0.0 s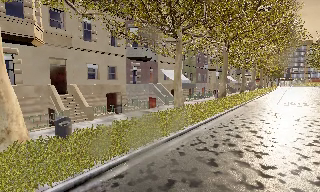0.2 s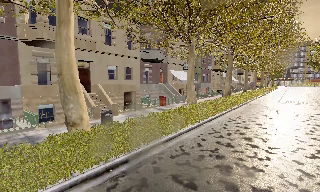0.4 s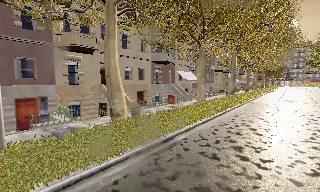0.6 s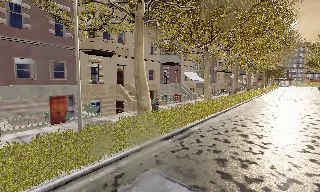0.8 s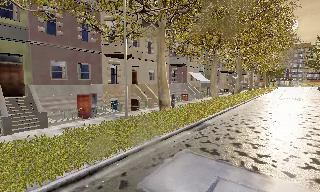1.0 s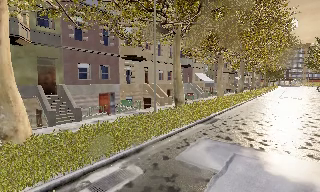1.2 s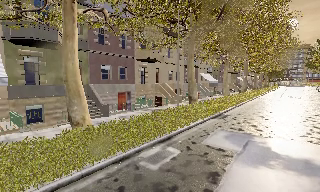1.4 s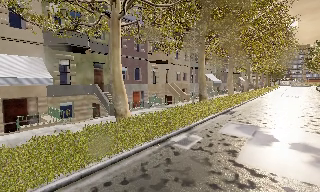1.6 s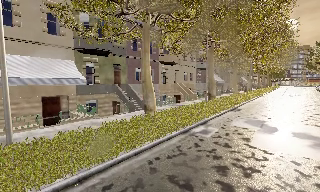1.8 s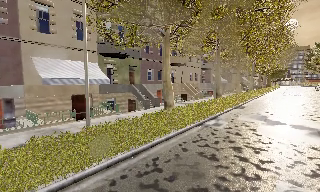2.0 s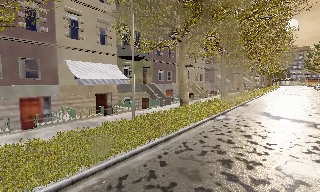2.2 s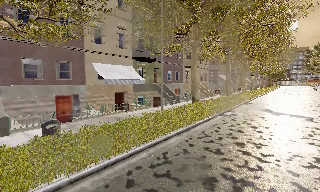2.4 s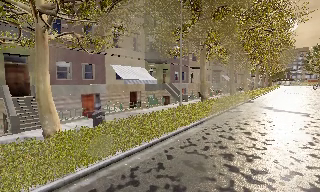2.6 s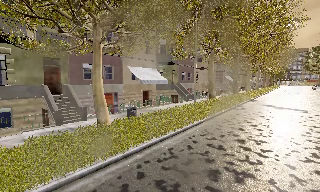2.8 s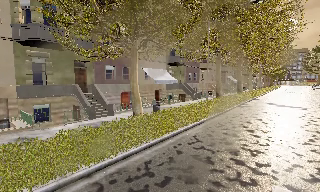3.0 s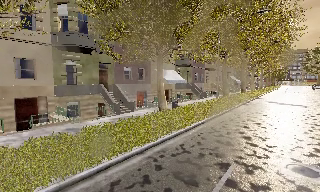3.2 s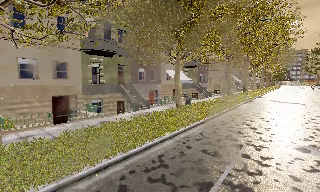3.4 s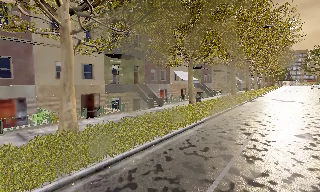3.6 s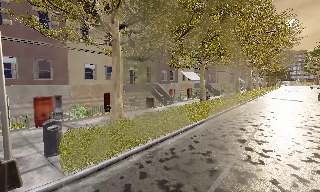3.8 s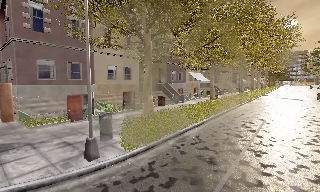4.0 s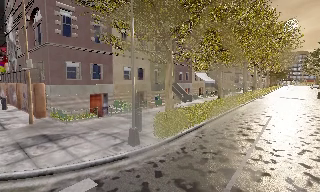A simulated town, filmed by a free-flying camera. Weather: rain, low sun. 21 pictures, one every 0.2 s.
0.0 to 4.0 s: The camera travels backward and to its left, about 40 m, so what stands in front gets smaller.
The film runs forward here.
